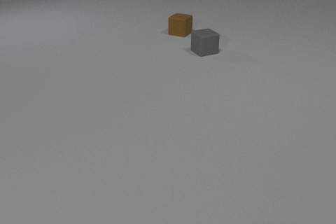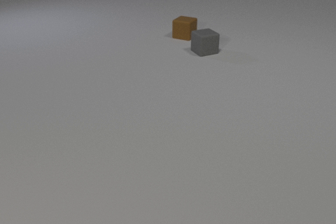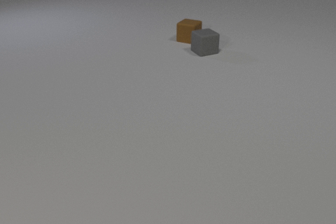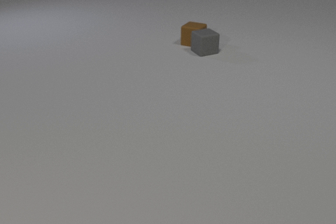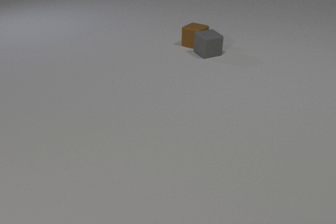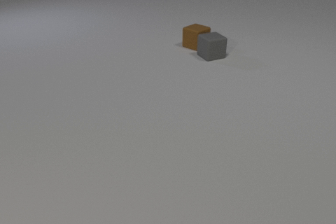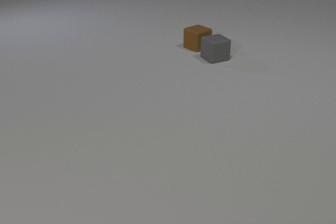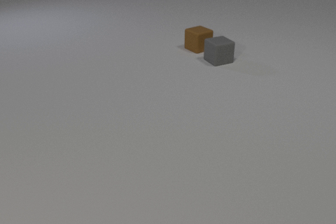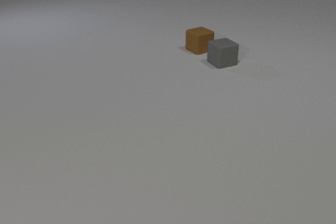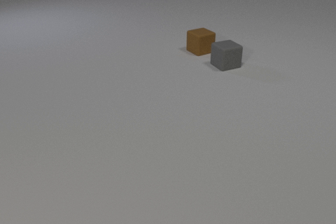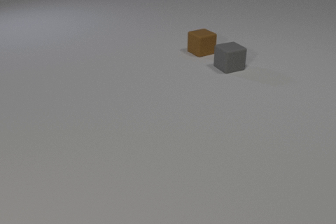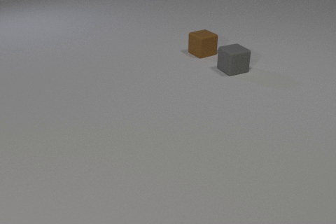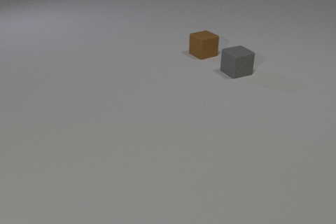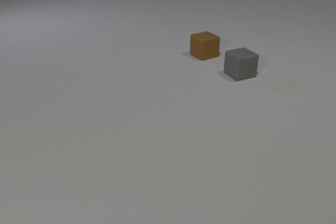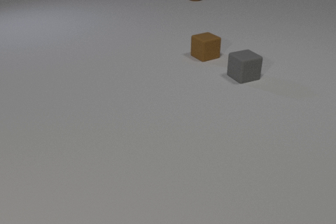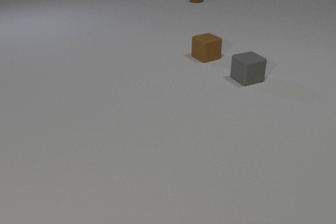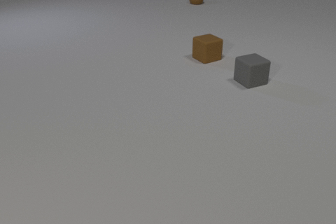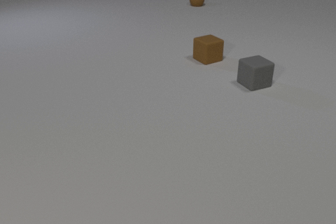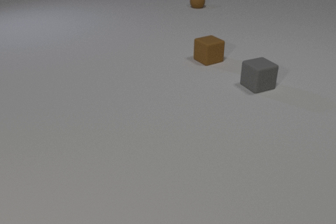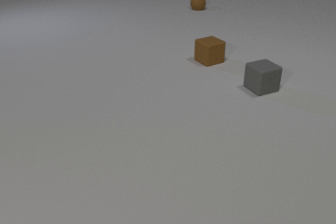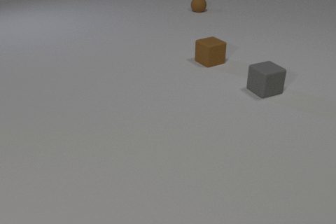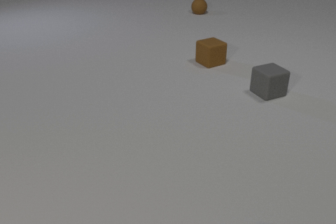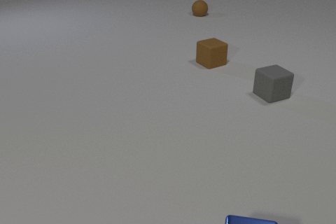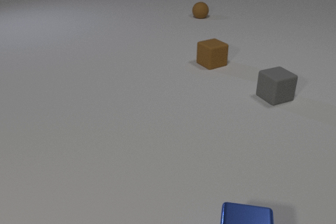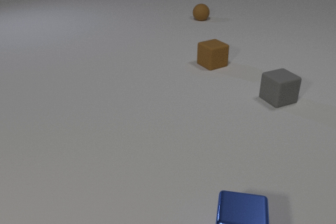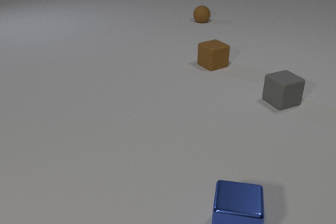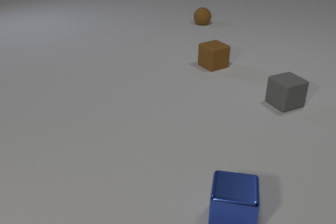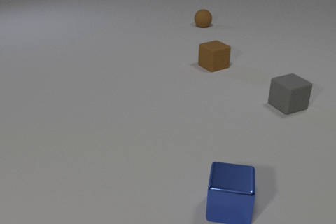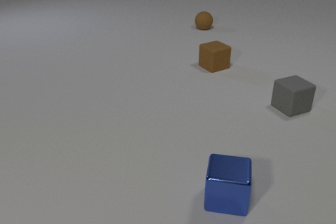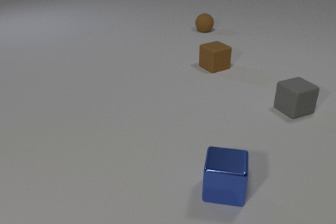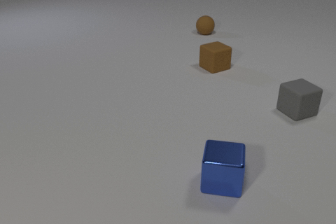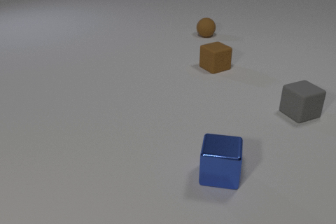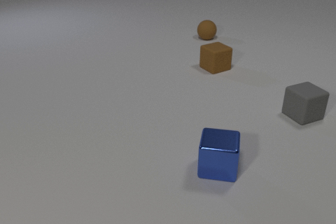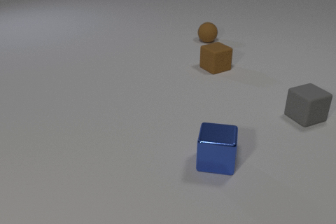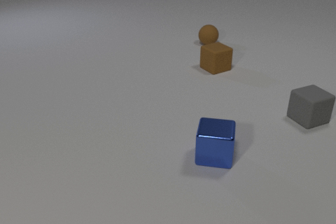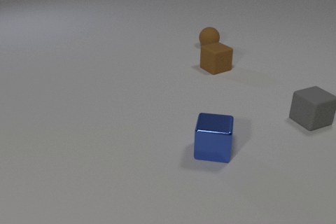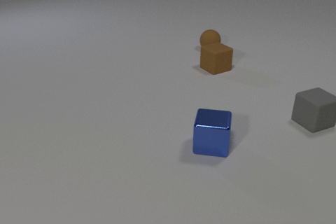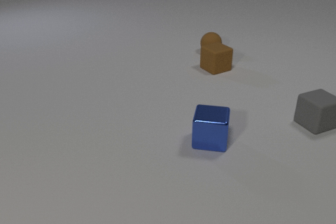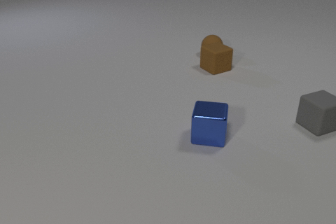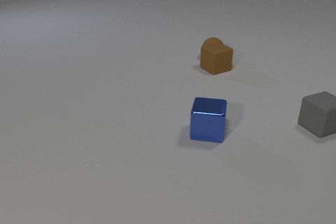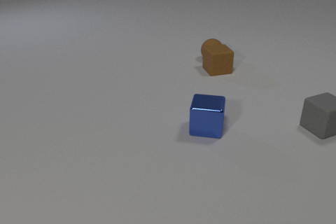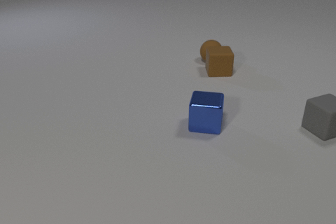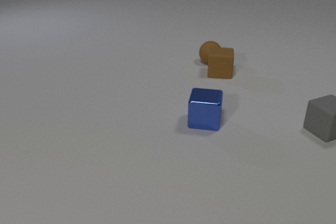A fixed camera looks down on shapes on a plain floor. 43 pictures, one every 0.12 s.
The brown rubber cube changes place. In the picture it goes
toward the camera.
The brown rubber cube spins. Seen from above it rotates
clockwise.
0.00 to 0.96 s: The brown rubber cube slides toward the camera and to the right, spins so that its near face slides to the left, clockwise seen from above. The gray rubber cube slides toward the camera and to the right. The brown rubber cube and the gray rubber cube collide.
0.96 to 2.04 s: The brown rubber cube slides toward the camera. The gray rubber cube slides toward the camera and to the right. The brown rubber sphere comes in at the top edge, rolls toward the camera.
2.04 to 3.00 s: The brown rubber cube slides toward the camera. The gray rubber cube slides toward the camera and to the right. The brown rubber sphere rolls toward the camera. The blue metal cube comes in at the bottom edge, slides away from the camera.
3.00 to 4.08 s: The brown rubber cube slides toward the camera. The gray rubber cube slides toward the camera and to the right. The brown rubber sphere rolls toward the camera. The blue metal cube slides away from the camera.
4.08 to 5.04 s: The brown rubber cube slides toward the camera, spins clockwise seen from above by about 45 degrees, its near face sliding to the left. The gray rubber cube slides to the right and toward the camera. The brown rubber sphere rolls toward the camera. The blue metal cube slides away from the camera. The brown rubber cube and the brown rubber sphere collide.
How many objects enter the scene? 2.
What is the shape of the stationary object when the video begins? cube.
How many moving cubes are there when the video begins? 1.
